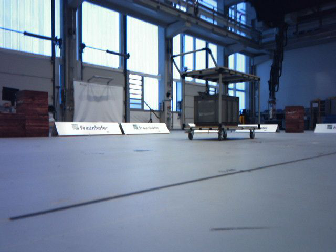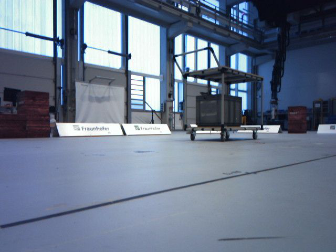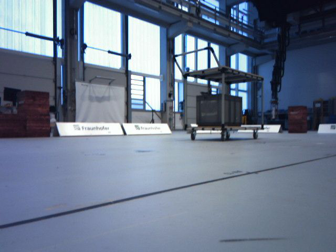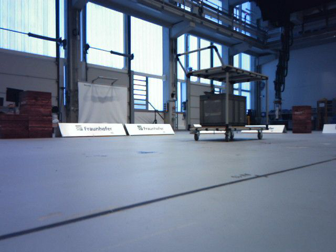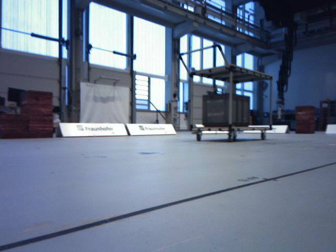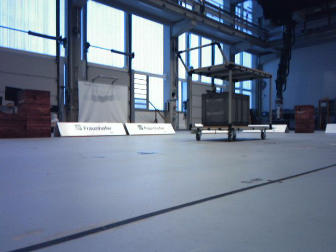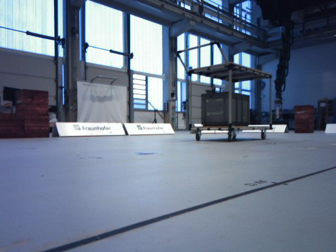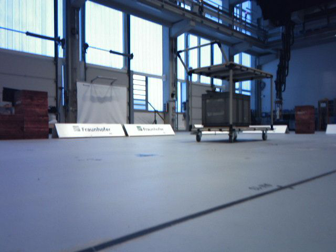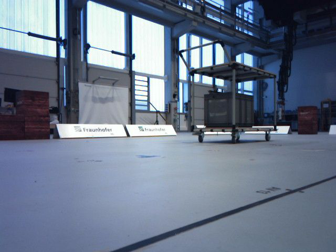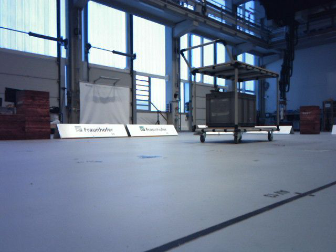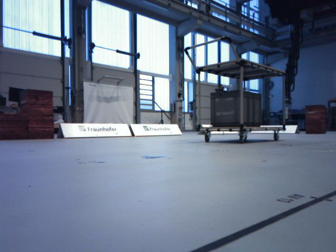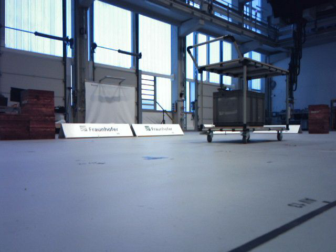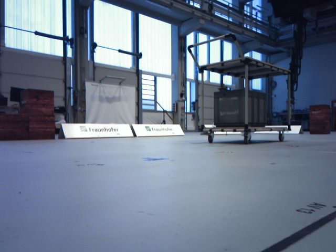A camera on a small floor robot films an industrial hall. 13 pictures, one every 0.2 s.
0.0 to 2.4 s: The camera travels forward, about 0.5 m, so what stands in front looms larger.
The film runs forward here.
